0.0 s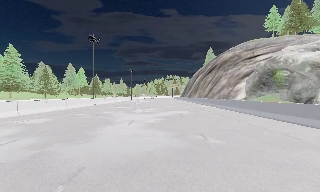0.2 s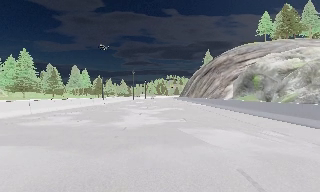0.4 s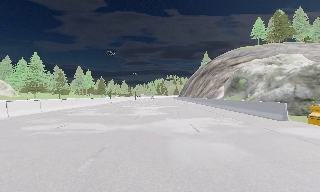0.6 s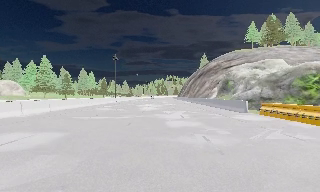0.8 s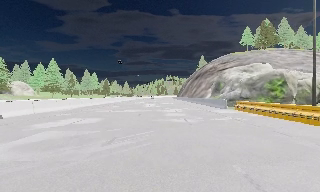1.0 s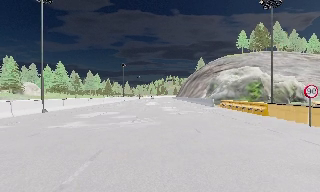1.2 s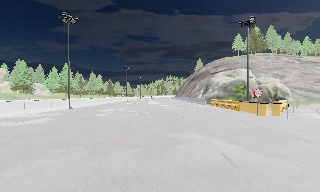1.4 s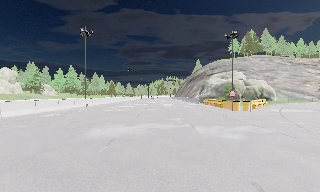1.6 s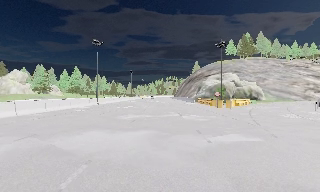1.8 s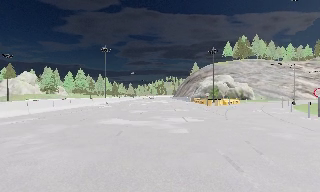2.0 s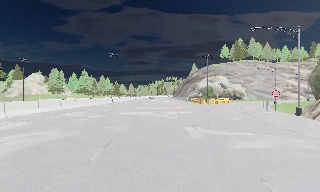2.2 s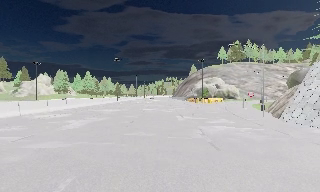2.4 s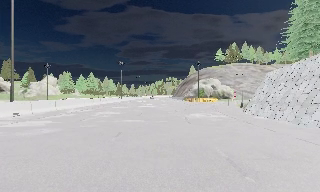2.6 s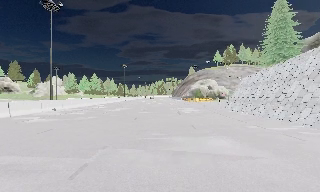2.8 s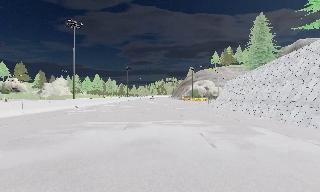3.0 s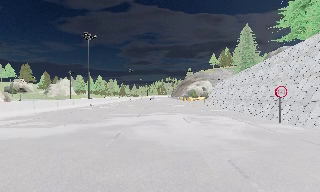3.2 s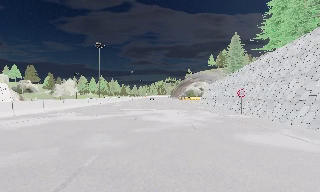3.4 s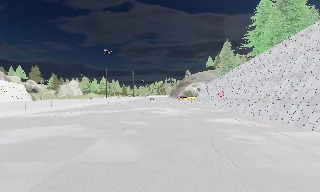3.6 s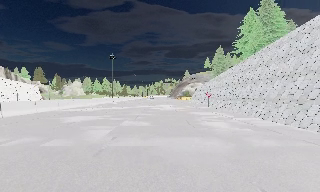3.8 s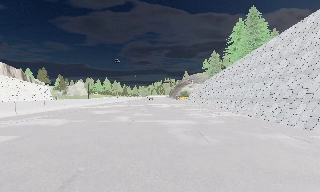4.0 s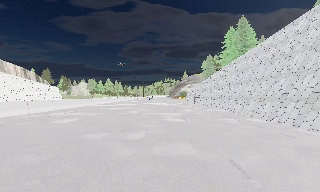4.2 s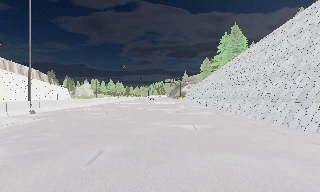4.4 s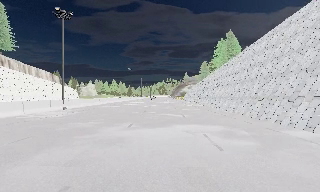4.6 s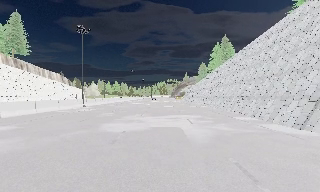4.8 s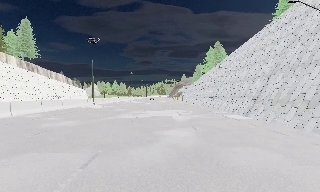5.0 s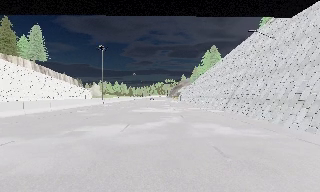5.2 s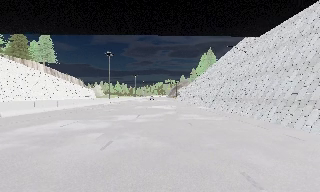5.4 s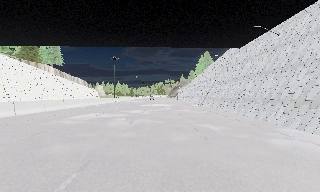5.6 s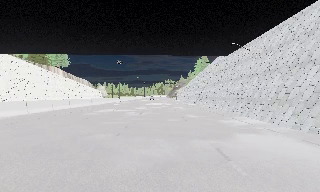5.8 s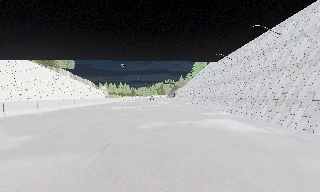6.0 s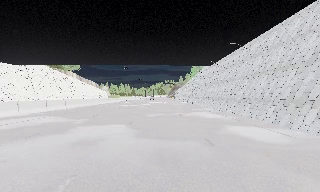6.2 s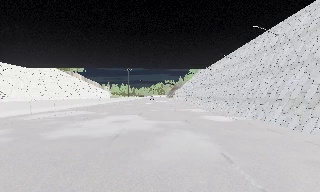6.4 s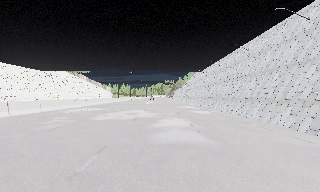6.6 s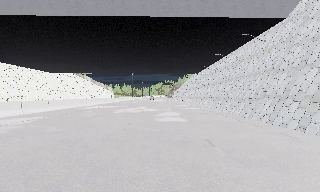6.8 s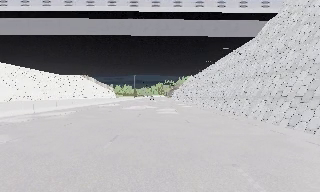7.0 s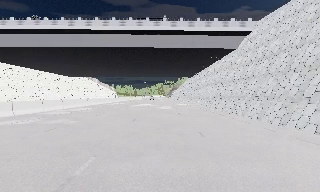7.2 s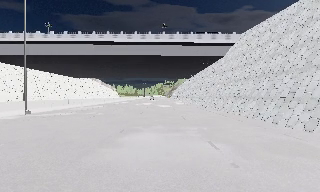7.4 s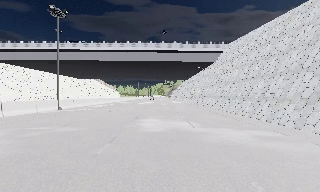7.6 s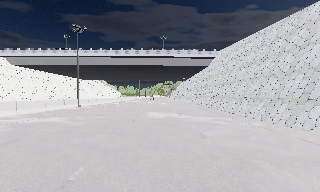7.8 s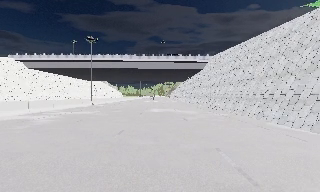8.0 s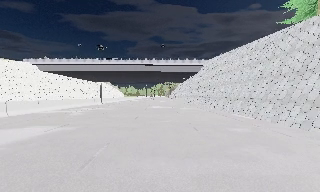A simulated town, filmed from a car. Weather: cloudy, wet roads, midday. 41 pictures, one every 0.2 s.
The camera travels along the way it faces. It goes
backward.
0.0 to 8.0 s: The camera travels backward, about 185 m, so what stands in front gets smaller.
The film runs backward here.
